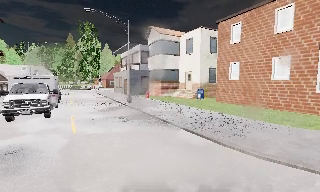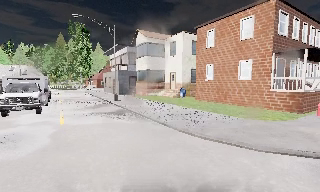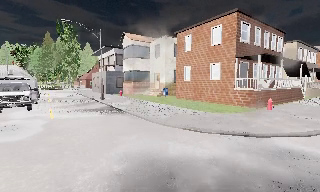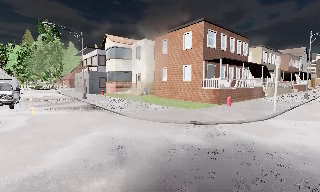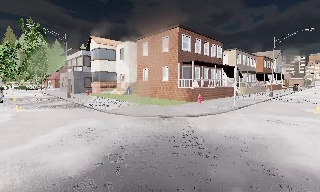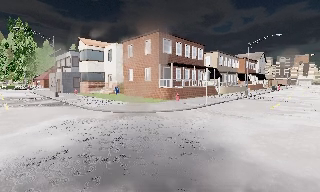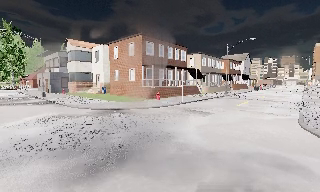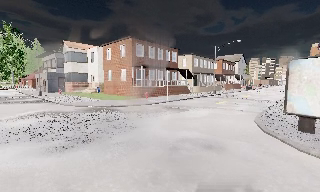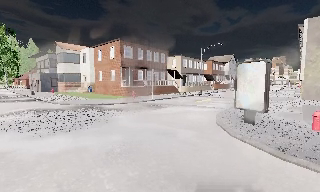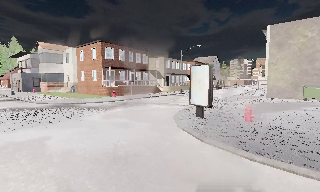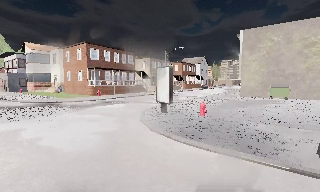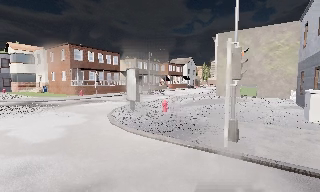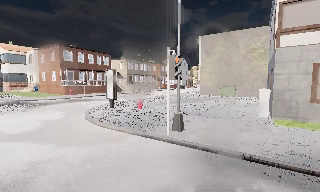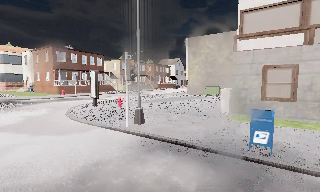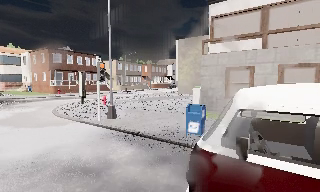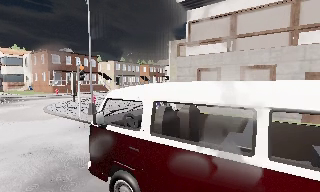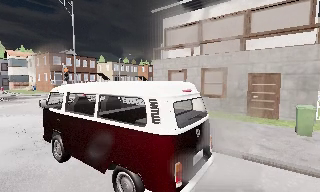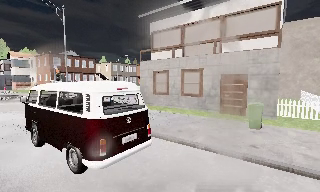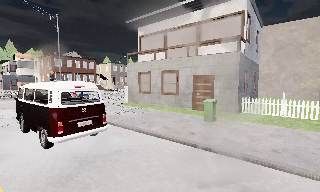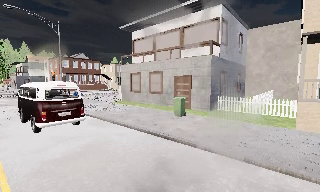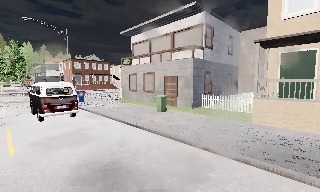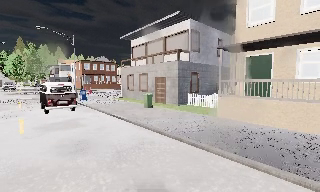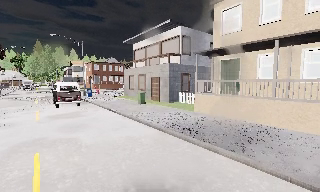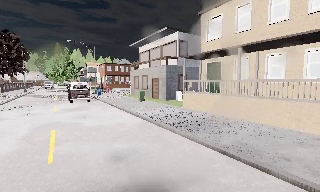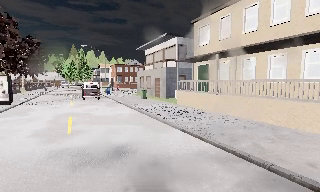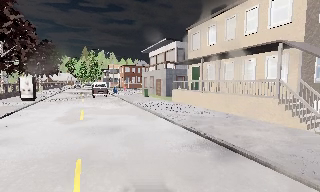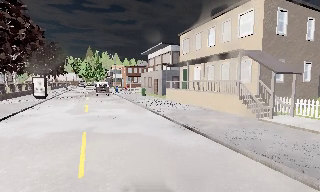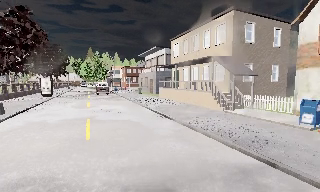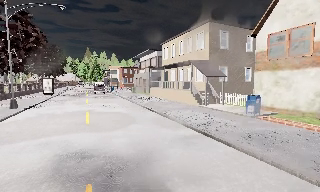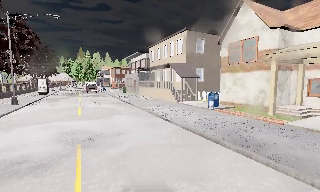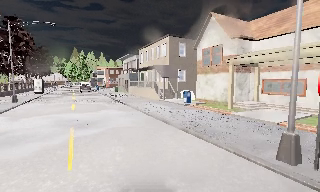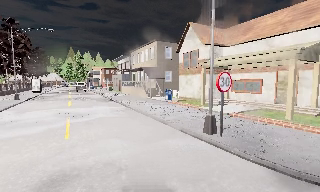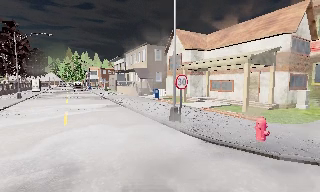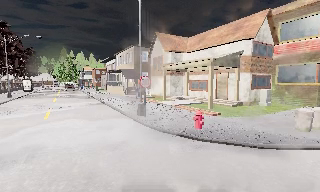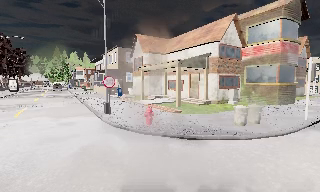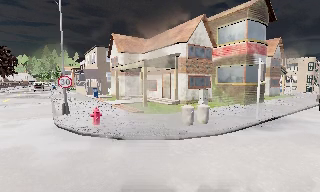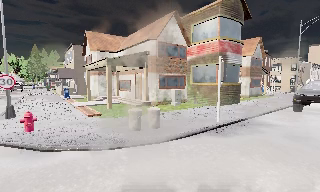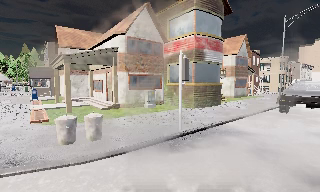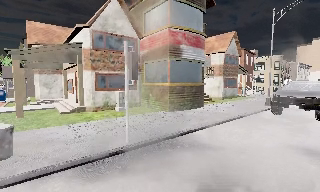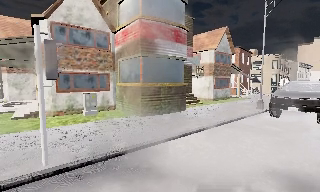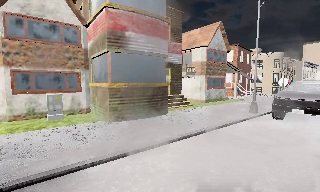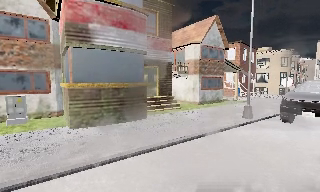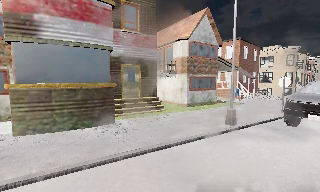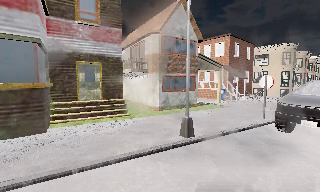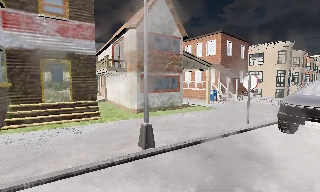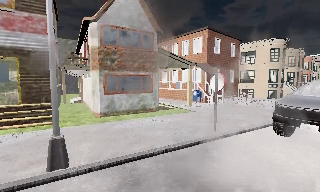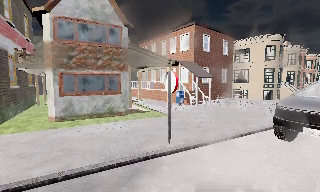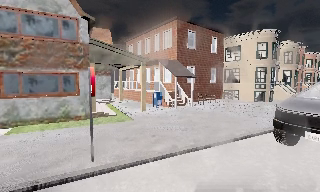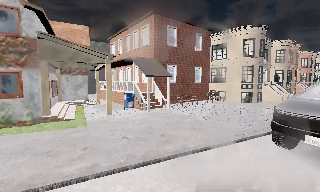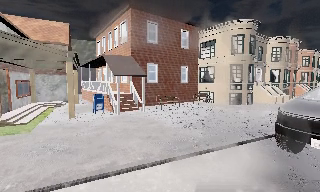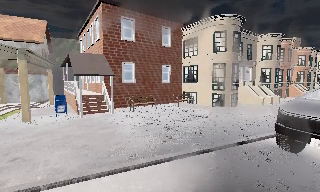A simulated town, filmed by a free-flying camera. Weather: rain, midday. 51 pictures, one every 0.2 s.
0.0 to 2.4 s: The scene slides to the left, as the camera pans about 30 degrees to its right. It travels backward and to its right, about 20 m, so what stands in front gets smaller.
2.4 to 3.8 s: The camera travels to its right and backward, about 14 m, so close, fixed things drift to the left.
3.8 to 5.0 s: The camera pans to its left, which is counterclockwise from overhead, by about 25 degrees. It travels backward and to its right, about 14 m, so what stands in front gets smaller.
5.0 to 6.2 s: The camera travels backward and to its right, about 14 m, so what stands in front gets smaller.
6.2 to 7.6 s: The camera travels to its right, about 12 m, so close, fixed things drift to the left.
7.6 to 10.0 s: The camera pans to its left, which is counterclockwise from overhead, by about 15 degrees. It travels to its right and forward, about 25 m, so close, fixed things drift to the left.
The film runs backward here.
